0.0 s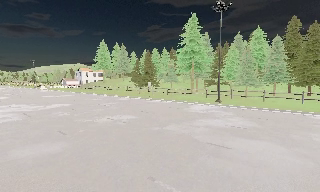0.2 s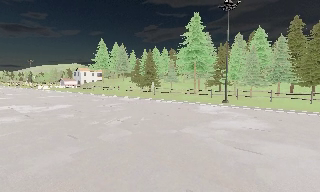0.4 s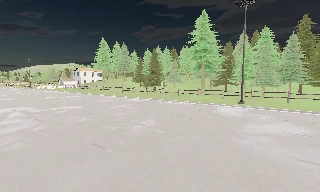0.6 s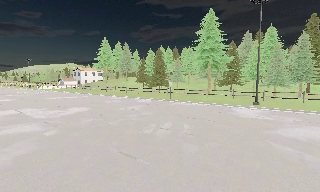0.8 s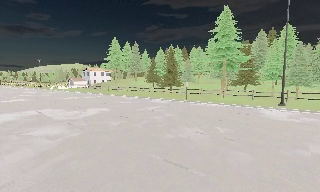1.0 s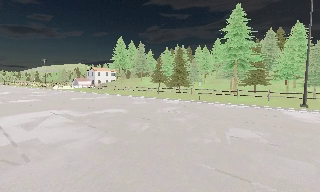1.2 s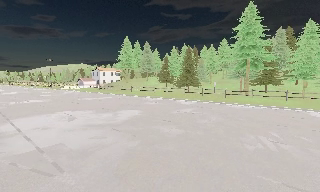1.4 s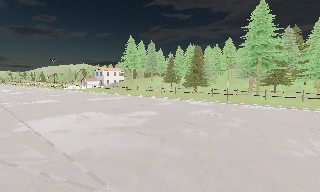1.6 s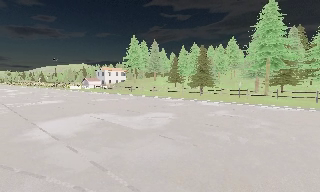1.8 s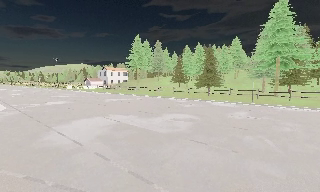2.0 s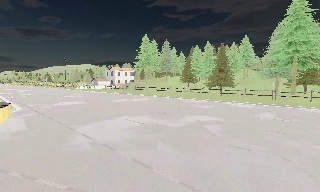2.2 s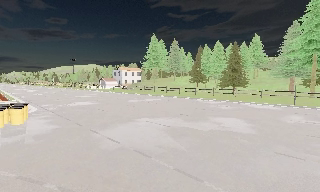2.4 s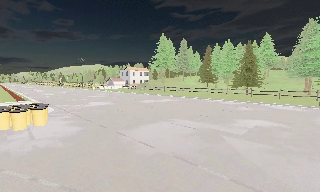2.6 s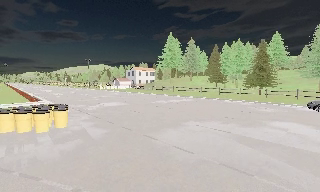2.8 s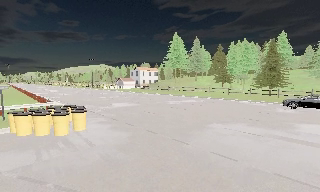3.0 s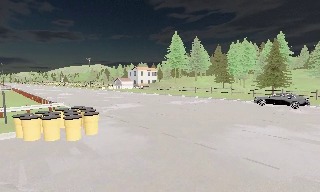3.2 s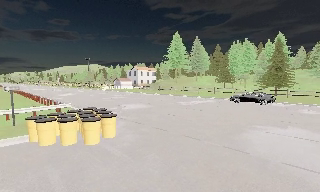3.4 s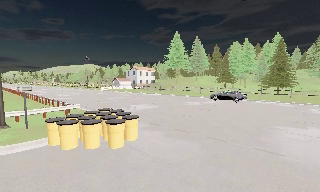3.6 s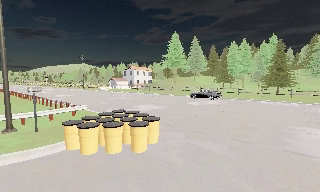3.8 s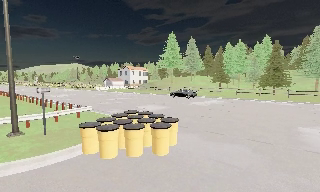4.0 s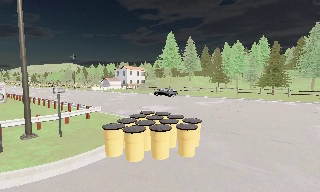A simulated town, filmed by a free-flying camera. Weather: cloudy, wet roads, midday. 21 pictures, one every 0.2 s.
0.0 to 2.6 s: The camera travels to its left and forward, about 20 m, so close, fixed things drift to the right.
2.6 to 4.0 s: The camera travels to its left, about 9 m, so close, fixed things drift to the right.
The film runs forward here.
